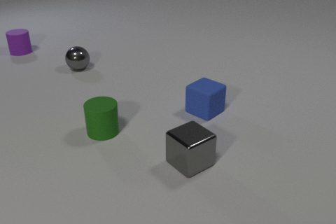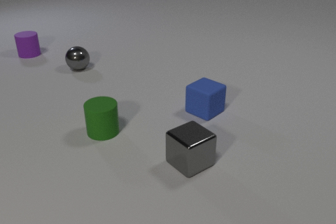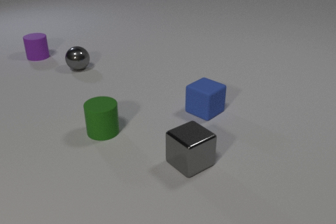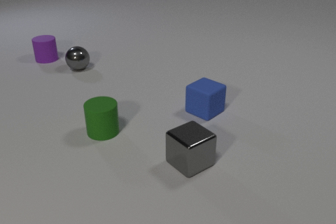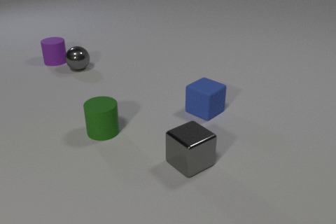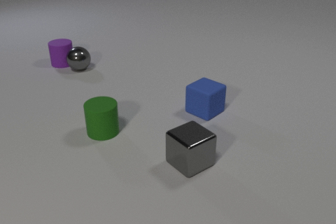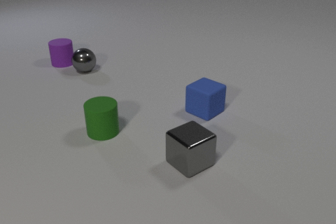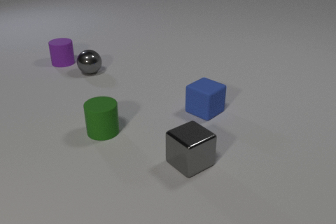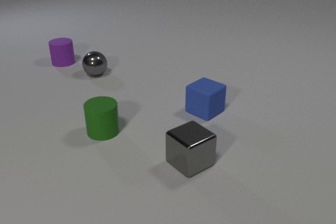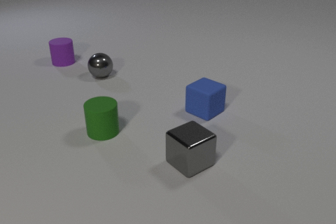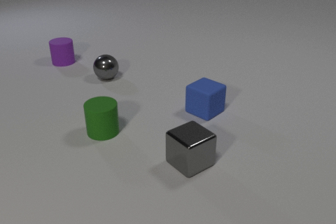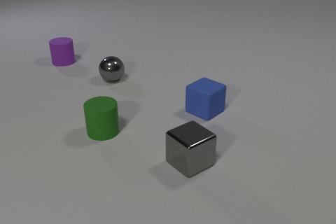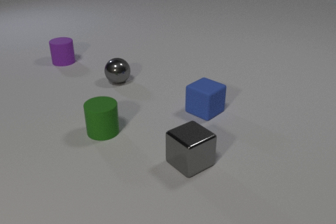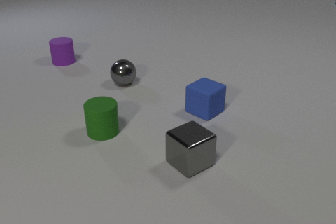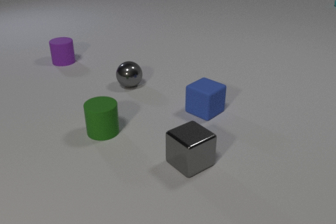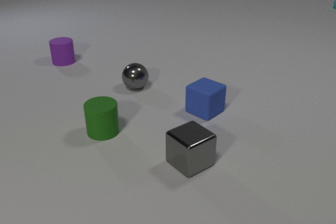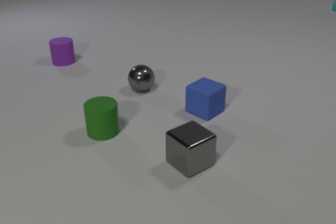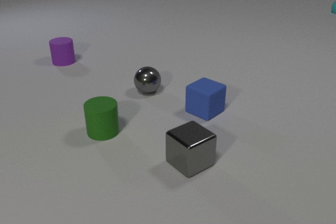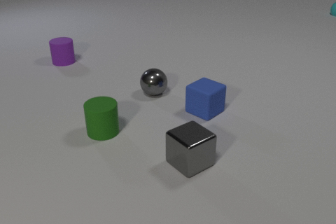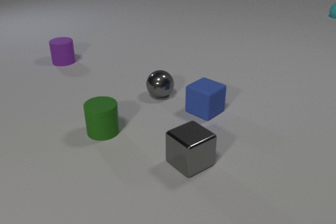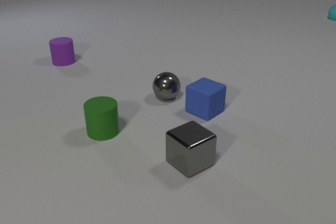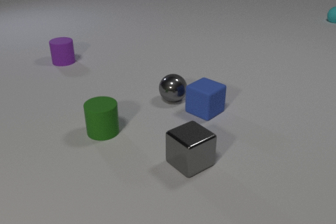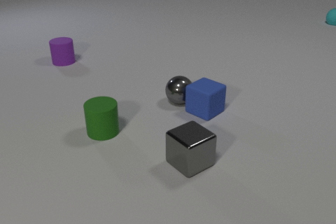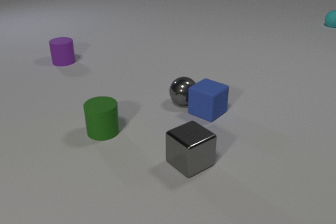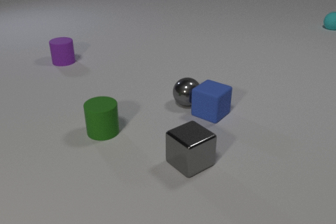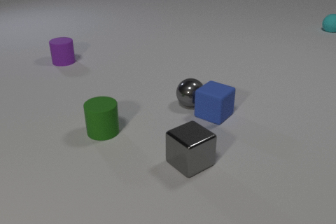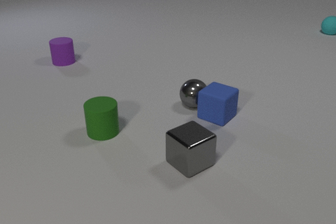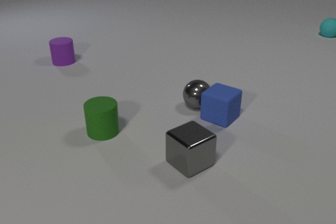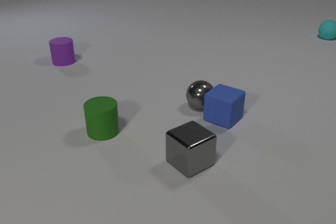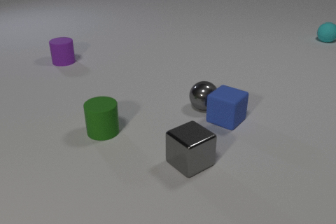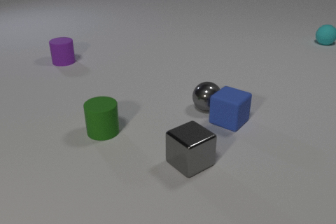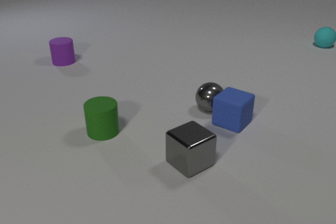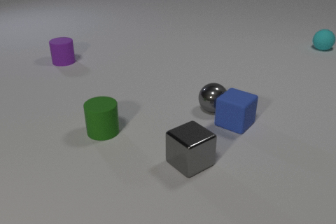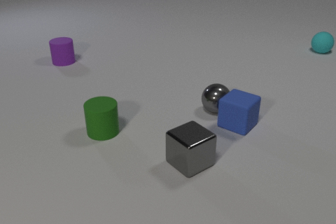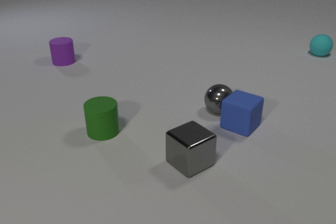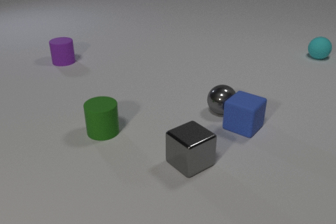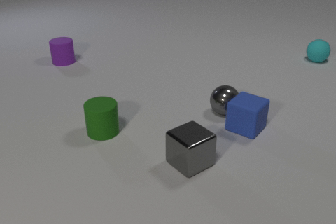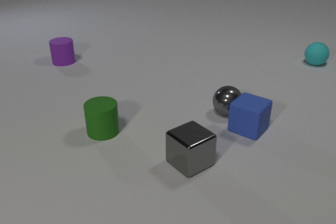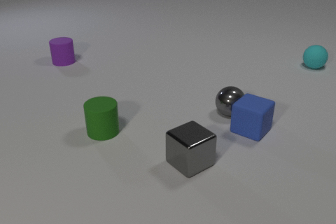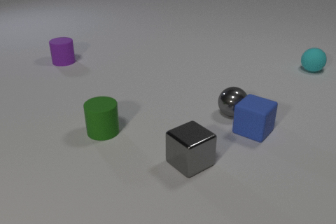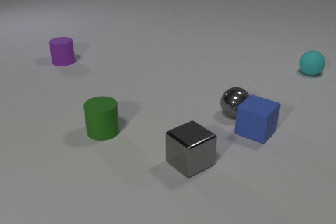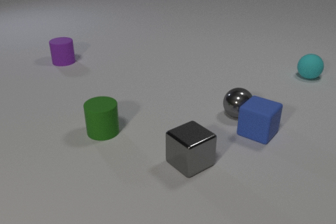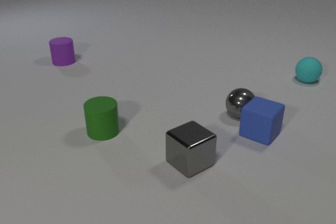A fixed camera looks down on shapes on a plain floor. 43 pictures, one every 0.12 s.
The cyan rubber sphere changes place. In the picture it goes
toward the camera.
0.00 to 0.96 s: The purple rubber cylinder slides toward the camera and to the right. The gray metal sphere rolls toward the camera and to the right. The purple rubber cylinder and the gray metal sphere collide.
0.96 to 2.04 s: The gray metal sphere rolls to the right and toward the camera. The cyan rubber sphere comes in at the right edge, rolls toward the camera.
2.04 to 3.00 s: The gray metal sphere rolls to the right and toward the camera. The blue rubber cube slides to the right and toward the camera. The cyan rubber sphere rolls toward the camera. The gray metal sphere and the blue rubber cube collide.
3.00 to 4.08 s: The gray metal sphere rolls to the right. The blue rubber cube slides to the right and toward the camera. The cyan rubber sphere rolls toward the camera.
4.08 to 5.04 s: The gray metal sphere rolls to the right. The blue rubber cube slides to the right and toward the camera. The cyan rubber sphere rolls toward the camera.
How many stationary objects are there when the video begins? 4.
Are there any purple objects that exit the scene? no.
How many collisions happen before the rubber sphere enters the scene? 1.
